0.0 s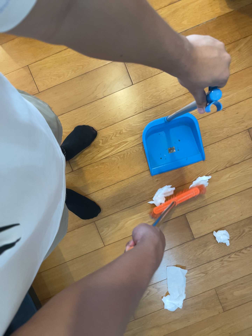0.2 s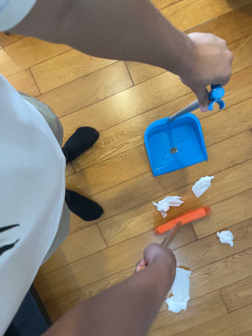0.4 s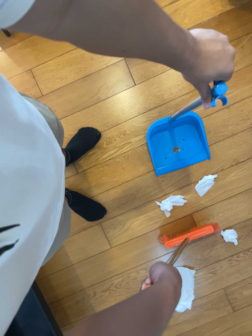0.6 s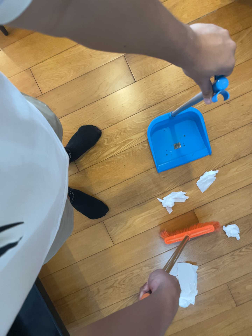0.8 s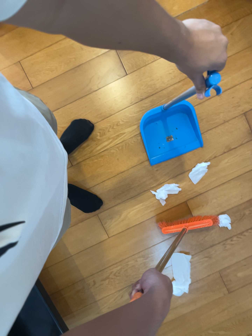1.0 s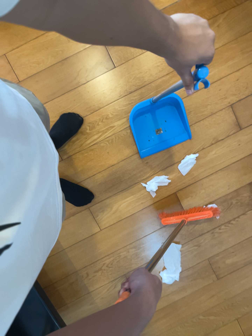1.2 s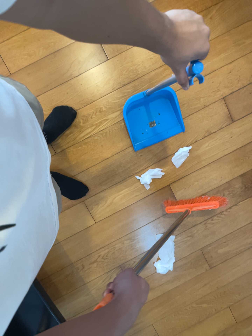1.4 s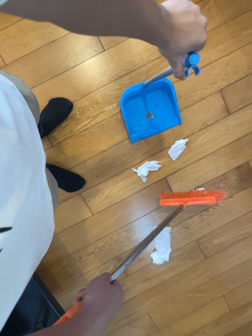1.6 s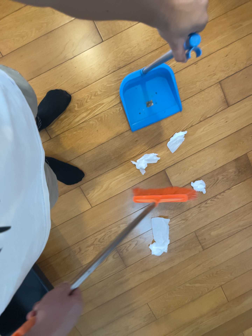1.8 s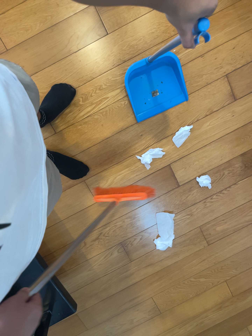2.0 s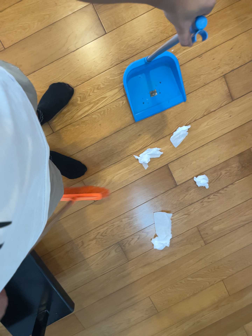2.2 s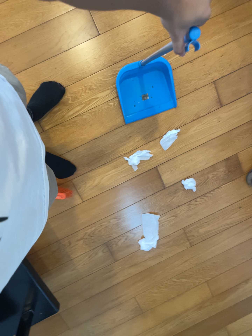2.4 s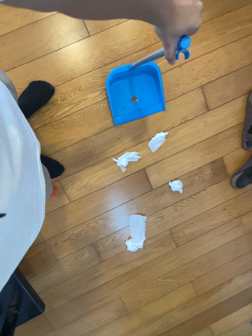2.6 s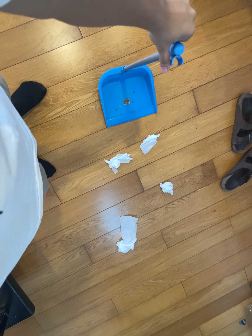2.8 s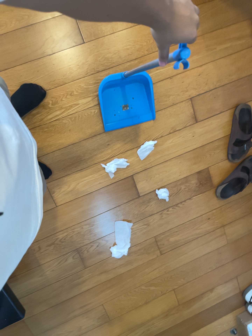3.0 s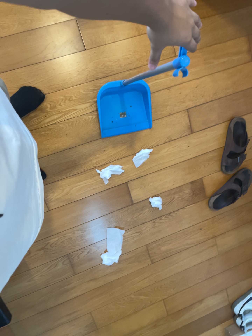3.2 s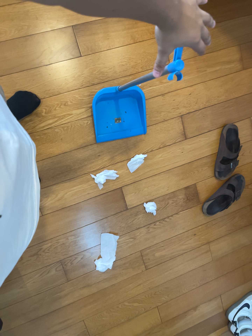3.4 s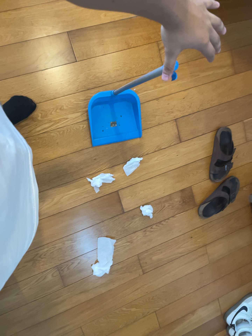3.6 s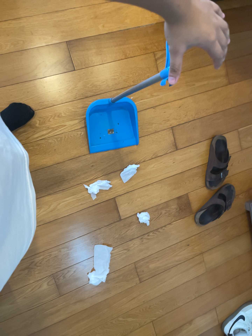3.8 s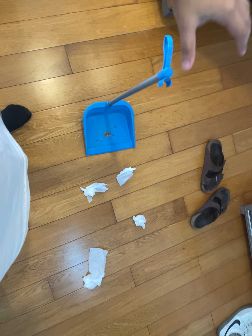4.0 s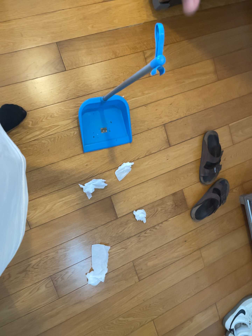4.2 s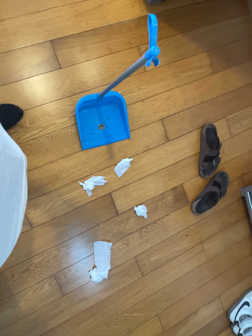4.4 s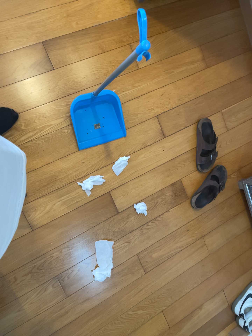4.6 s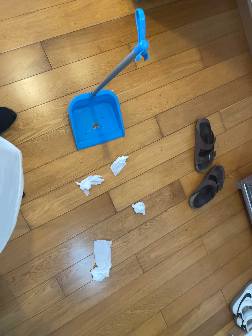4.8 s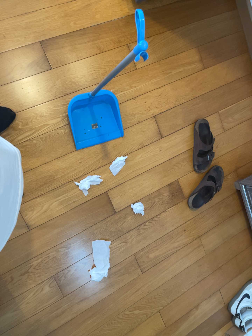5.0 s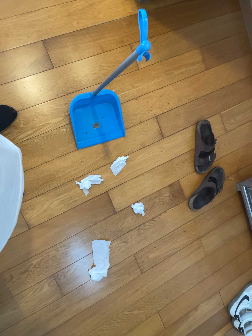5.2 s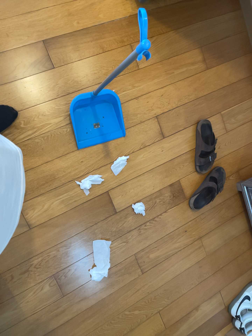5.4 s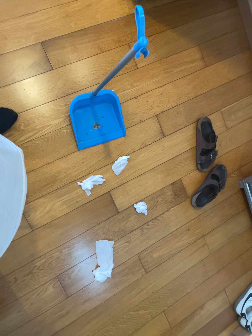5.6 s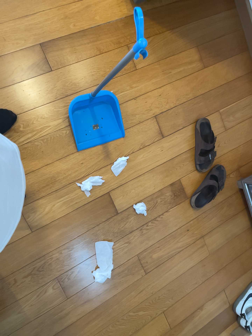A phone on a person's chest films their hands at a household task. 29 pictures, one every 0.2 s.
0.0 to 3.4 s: The camera pans to its right by about 20 degrees. It travels backward and to its left, about 9 cm, so what stands in front gets smaller.
3.4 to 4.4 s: The camera travels toward the bottom of its view, about 8 cm.
4.4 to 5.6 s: The camera shifts only a little, or ends up much as it began.
The film runs backward here.
